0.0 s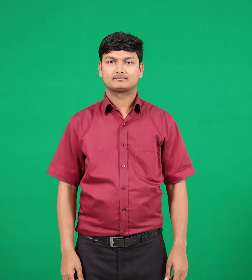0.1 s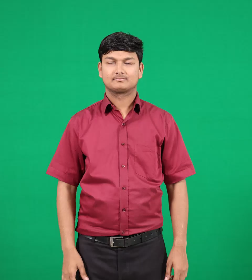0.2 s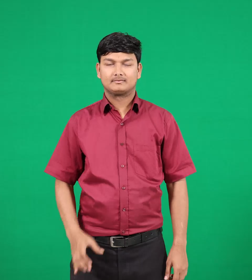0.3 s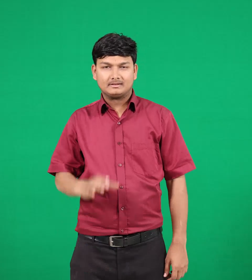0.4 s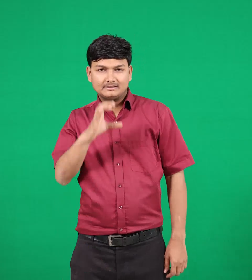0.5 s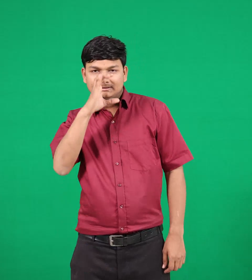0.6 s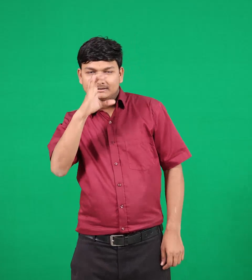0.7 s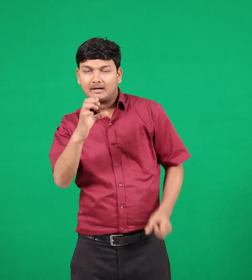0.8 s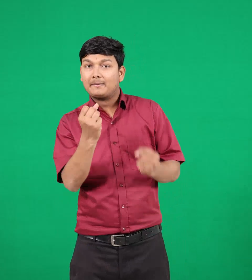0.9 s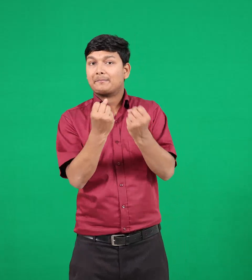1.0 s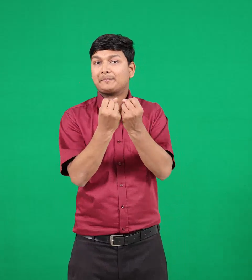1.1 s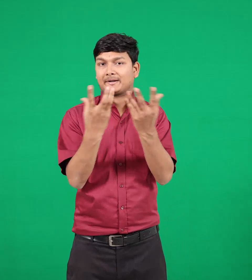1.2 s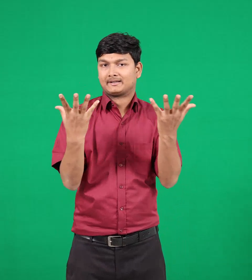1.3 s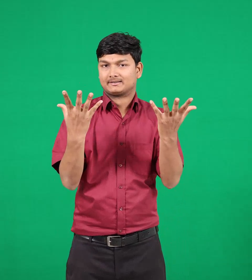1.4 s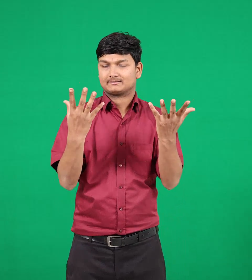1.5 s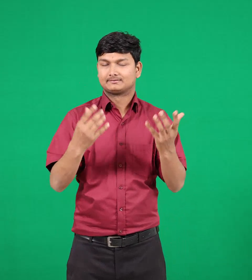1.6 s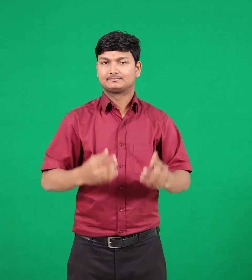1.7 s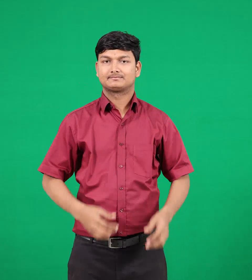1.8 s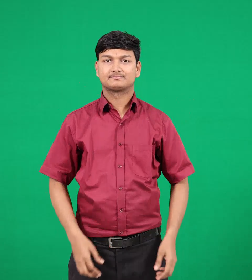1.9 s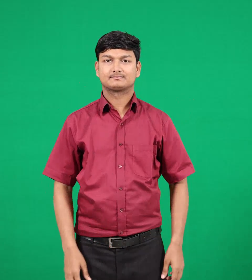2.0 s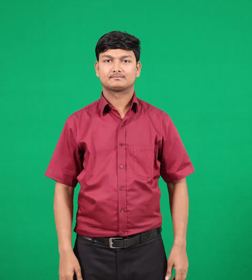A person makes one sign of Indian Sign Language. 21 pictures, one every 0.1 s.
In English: wolves
